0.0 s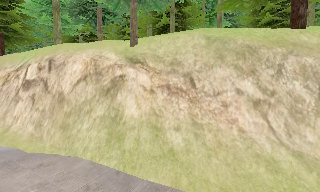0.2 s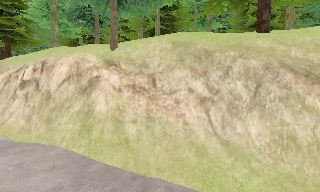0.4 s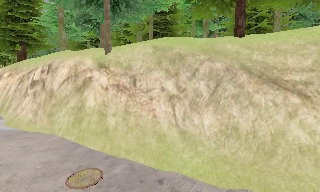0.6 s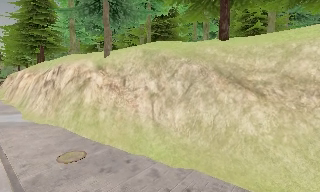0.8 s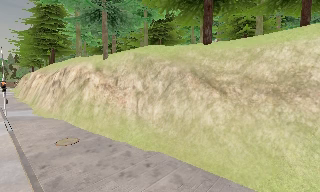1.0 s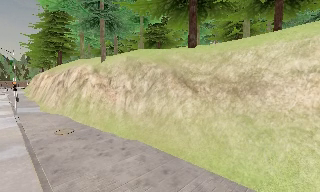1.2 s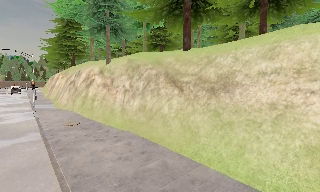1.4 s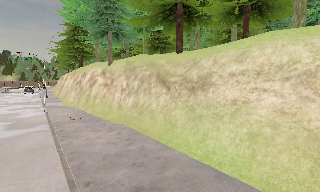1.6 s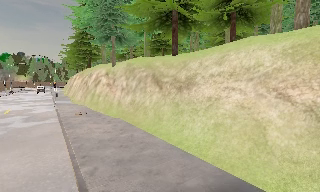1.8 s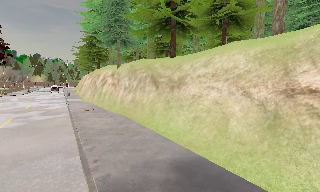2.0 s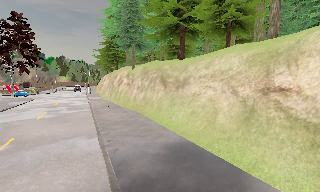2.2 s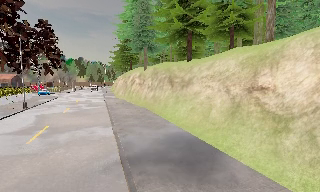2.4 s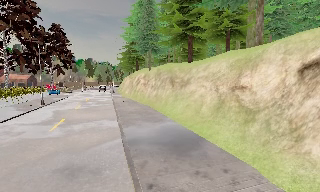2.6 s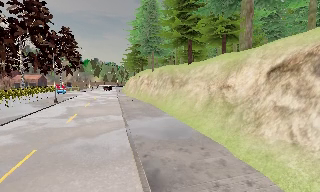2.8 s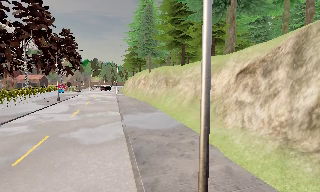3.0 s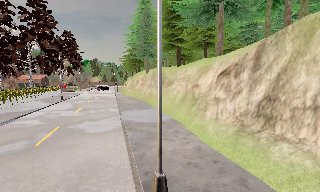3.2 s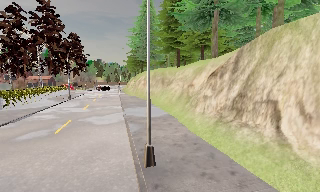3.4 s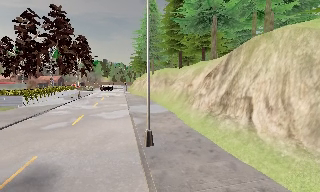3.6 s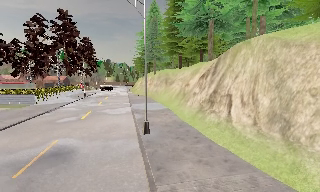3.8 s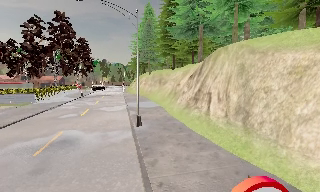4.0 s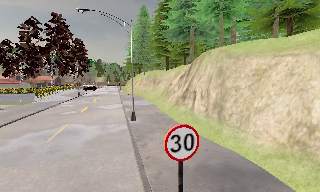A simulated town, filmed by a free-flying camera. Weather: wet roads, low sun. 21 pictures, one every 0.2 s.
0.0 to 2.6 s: The camera pans to its left, which is counterclockwise from overhead, by about 45 degrees. It travels backward and to its right, about 25 m.
2.6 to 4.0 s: The camera travels backward, about 12 m, so what stands in front gets smaller.
The film runs backward here.
